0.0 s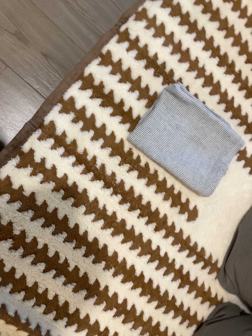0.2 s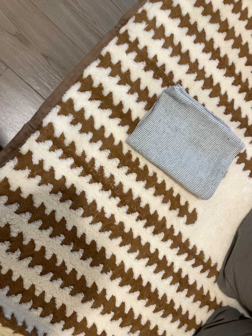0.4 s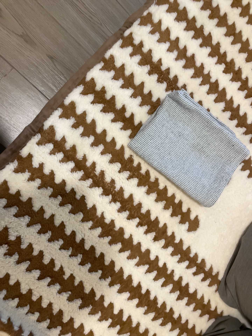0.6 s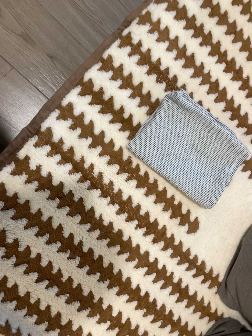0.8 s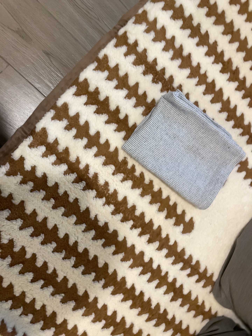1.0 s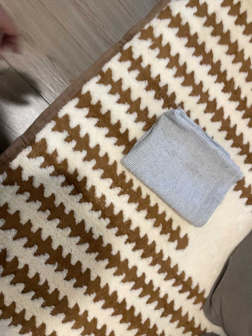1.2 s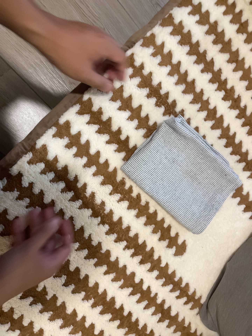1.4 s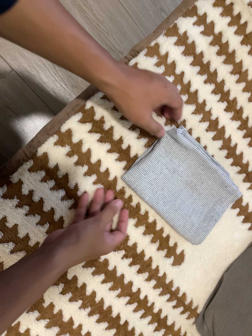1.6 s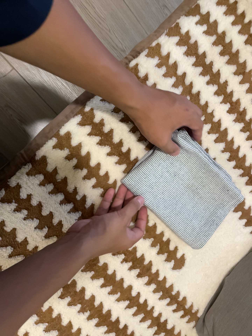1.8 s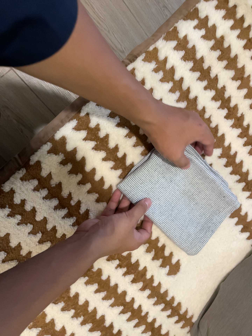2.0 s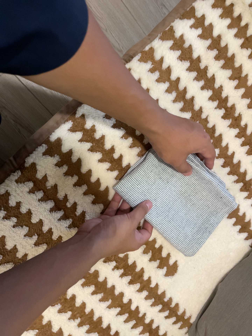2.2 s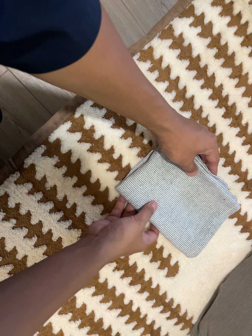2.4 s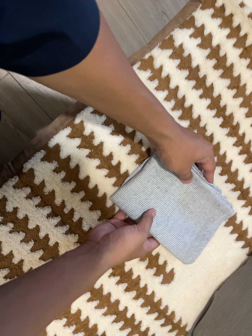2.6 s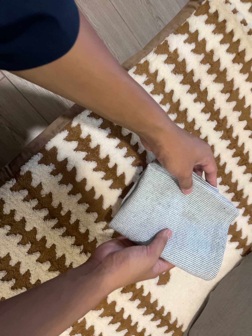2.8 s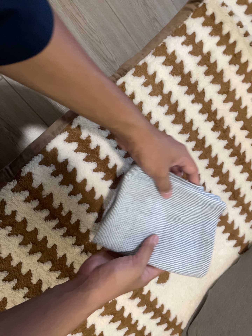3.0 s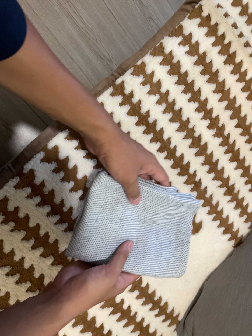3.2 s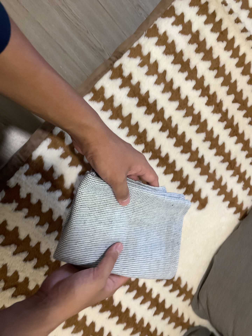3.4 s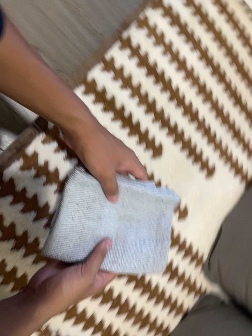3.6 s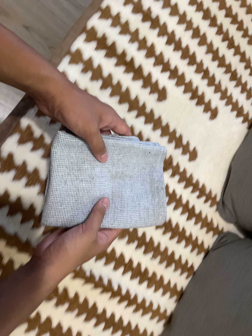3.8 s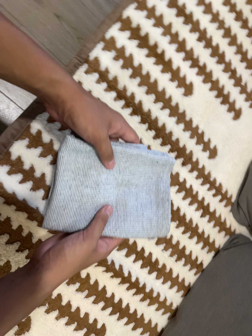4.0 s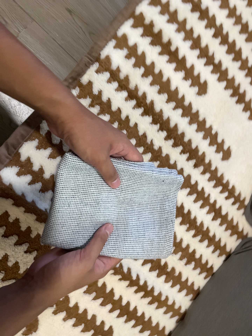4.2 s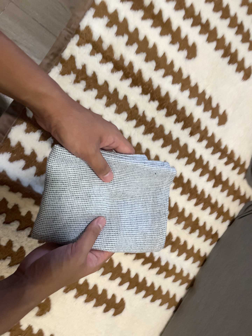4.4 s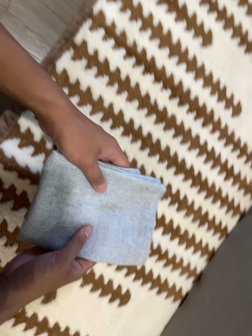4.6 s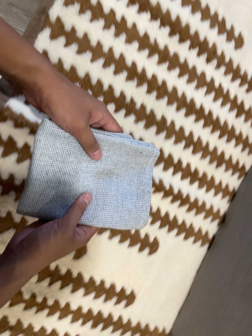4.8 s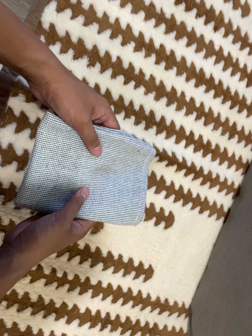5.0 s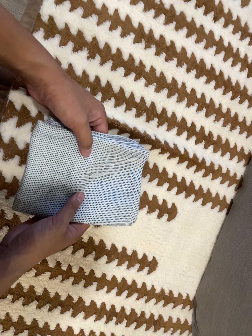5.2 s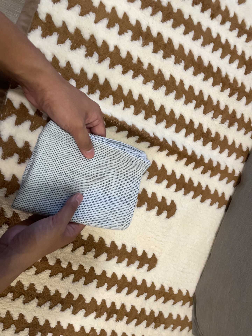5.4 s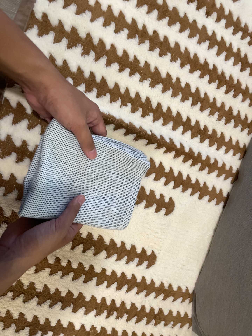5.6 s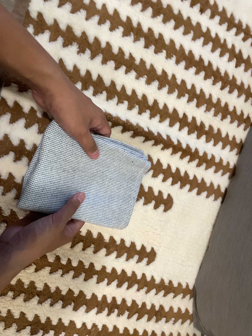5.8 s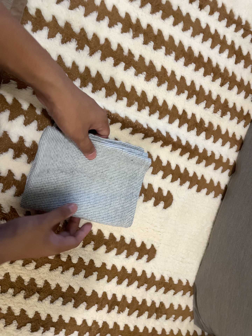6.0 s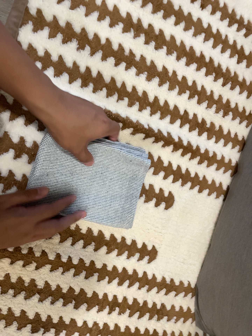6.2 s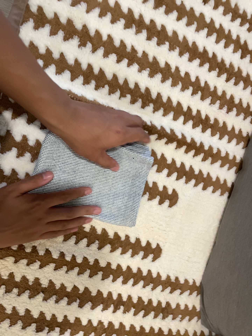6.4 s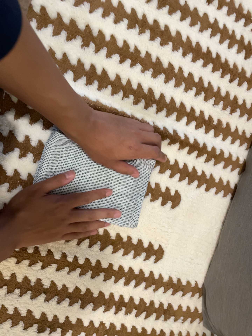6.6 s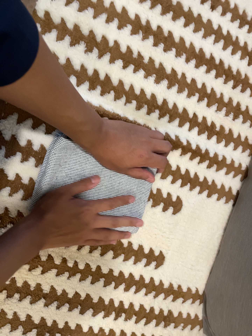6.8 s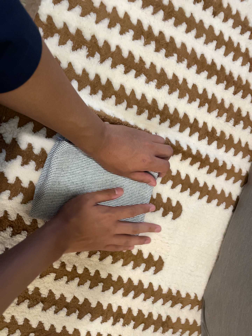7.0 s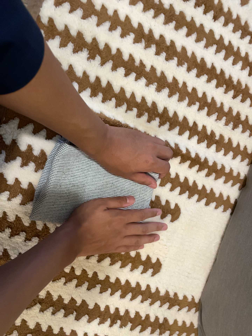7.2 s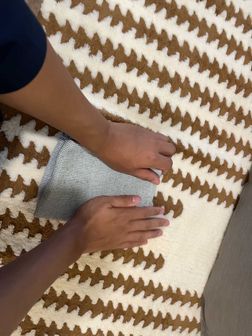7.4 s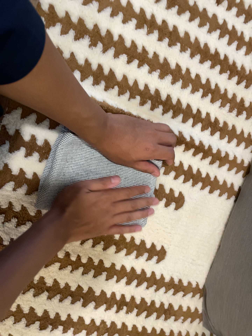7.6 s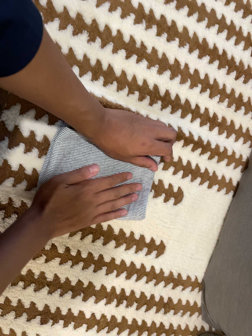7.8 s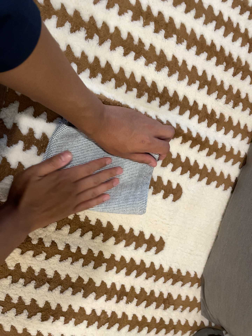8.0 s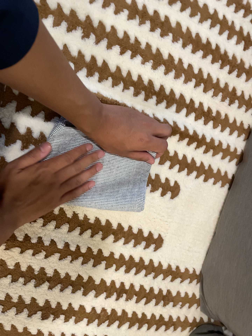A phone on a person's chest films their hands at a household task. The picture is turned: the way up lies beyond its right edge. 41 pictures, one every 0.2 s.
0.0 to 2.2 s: The camera travels toward the top of its view, about 12 cm, so close, fixed things drift downward.
2.2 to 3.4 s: The camera travels toward the bottom of its view, to its left and backward, about 12 cm, so close, fixed things drift upward.
3.4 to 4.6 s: The camera travels toward the bottom of its view, about 24 cm, so close, fixed things drift upward. Its aim tips toward the bottom of its view by about 10 degrees, and the scene shifts upward. It rolls about its line of sight by about 15 degrees, and the scene rotates counterclockwise.
4.6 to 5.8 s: The camera travels toward the bottom of its view, about 7 cm, so close, fixed things drift upward.
5.8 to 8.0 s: The camera shifts only a little, or ends up much as it began.
The film runs backward here.
